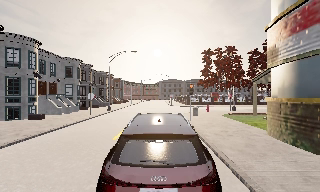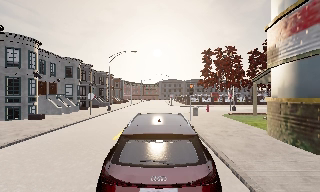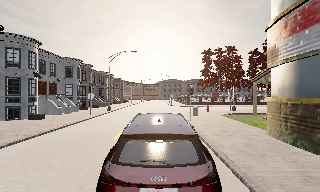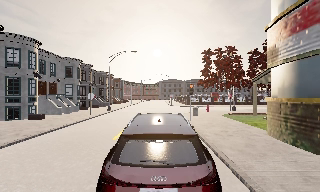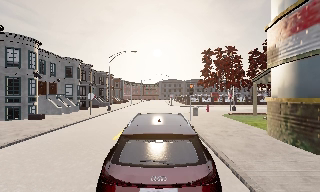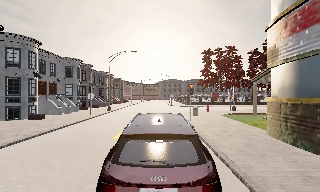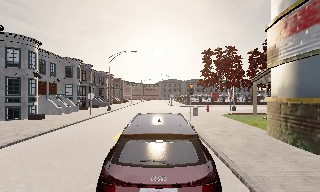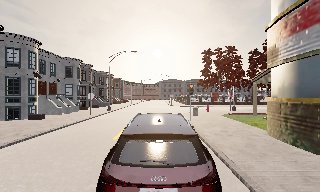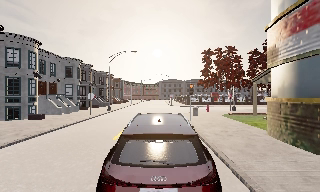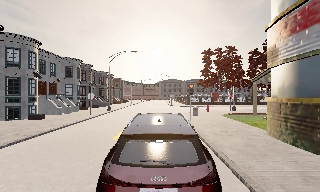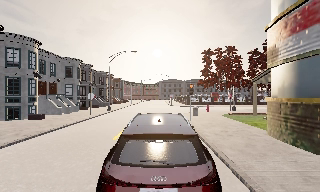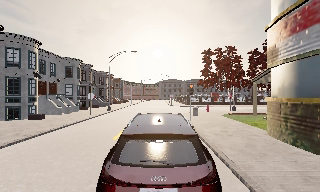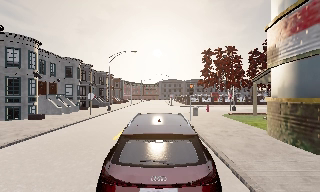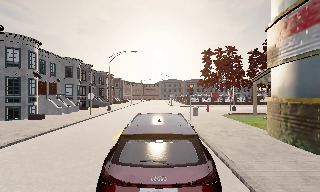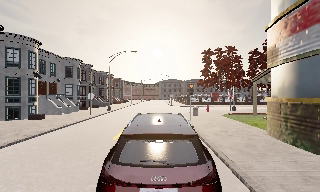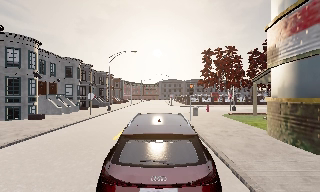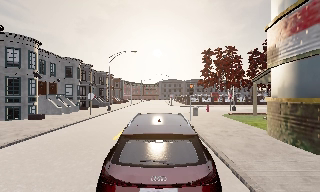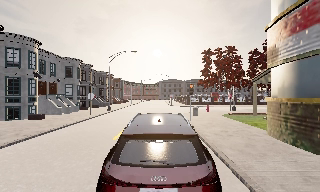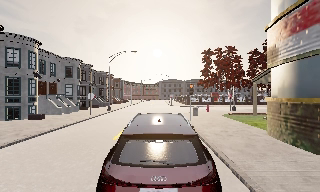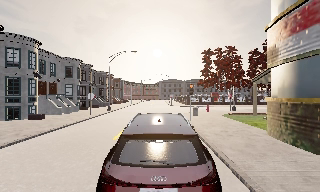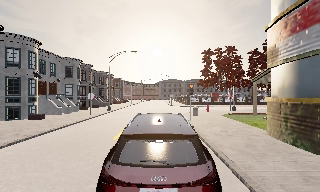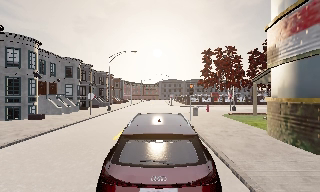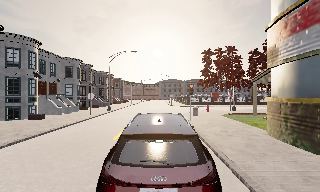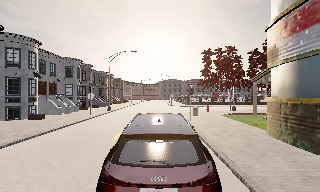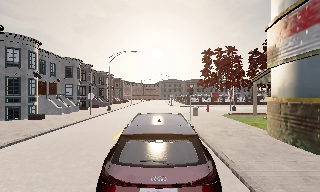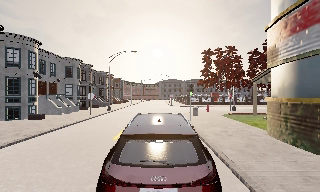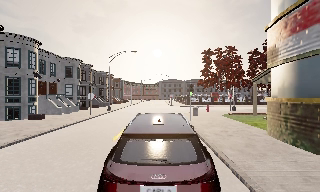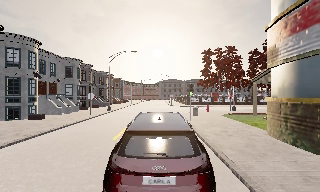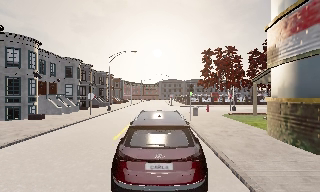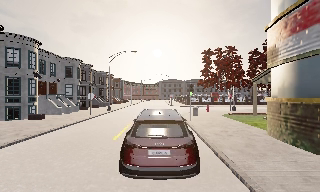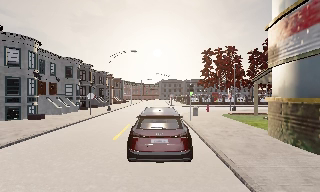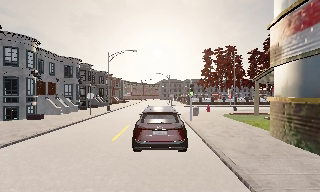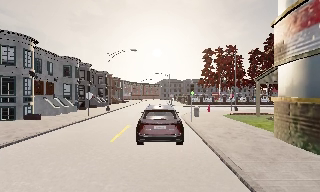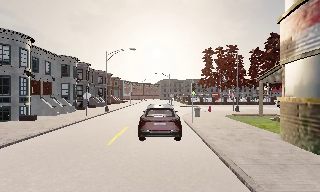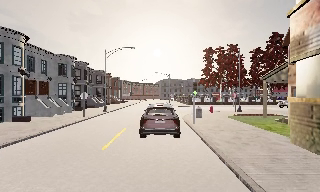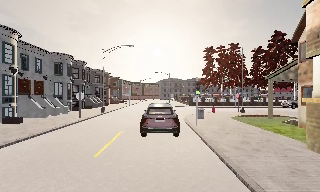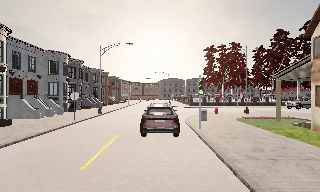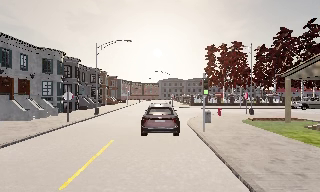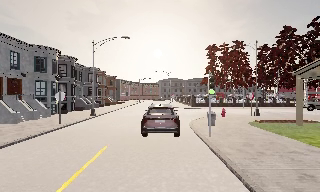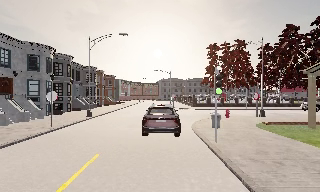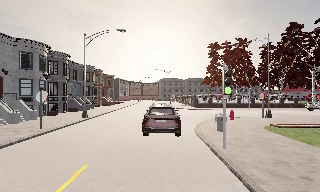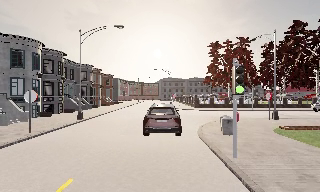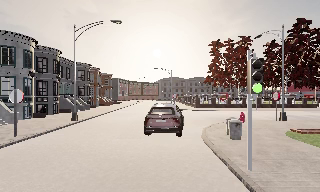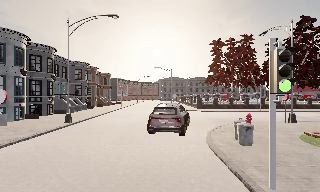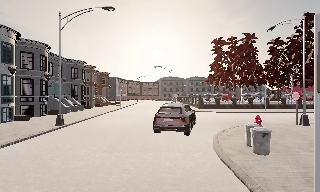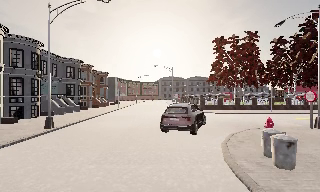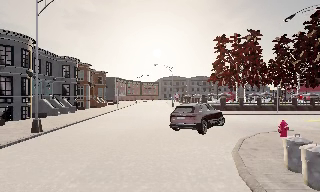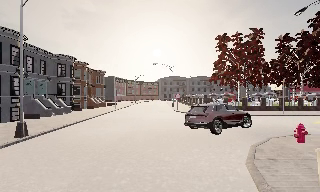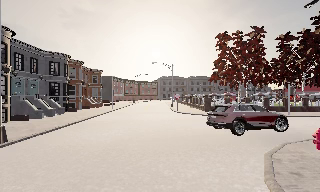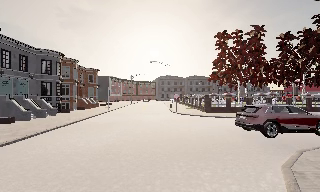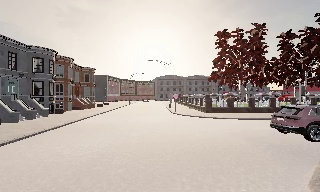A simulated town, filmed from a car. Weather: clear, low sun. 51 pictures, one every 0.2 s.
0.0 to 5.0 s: The camera keeps its place and its aim.
5.0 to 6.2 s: The camera shifts only a little, or ends up much as it began.
6.2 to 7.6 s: The camera travels forward, about 4.5 m, so what stands in front looms larger. It gains speed.
7.6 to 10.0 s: The camera travels forward, about 11 m, so what stands in front looms larger.
The film runs forward here.
